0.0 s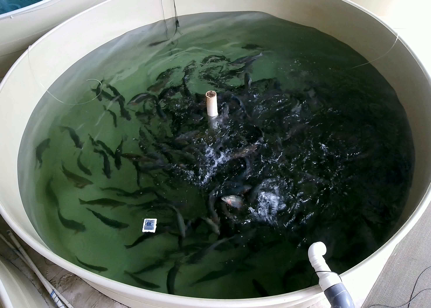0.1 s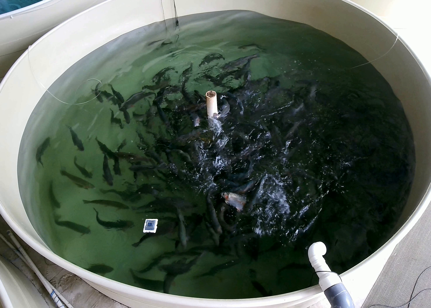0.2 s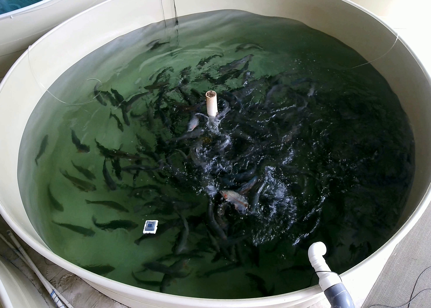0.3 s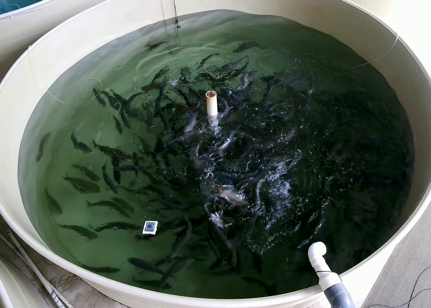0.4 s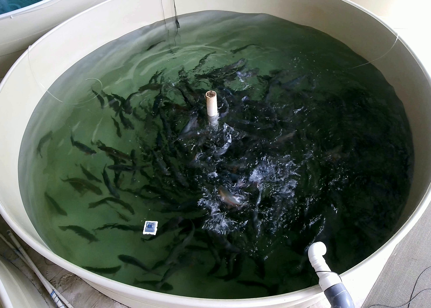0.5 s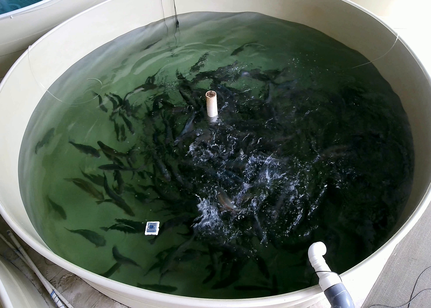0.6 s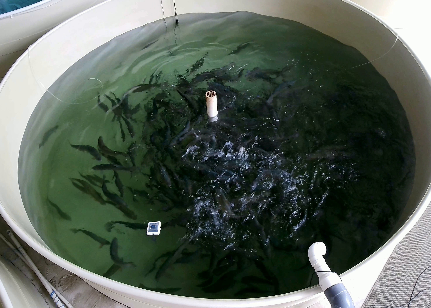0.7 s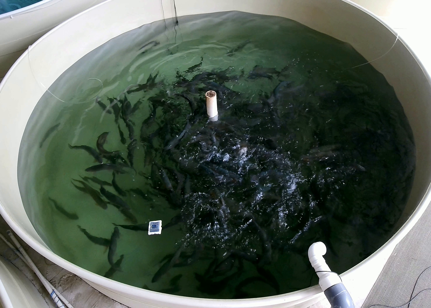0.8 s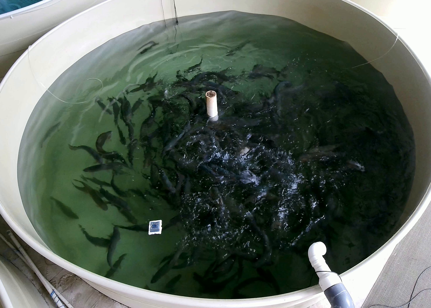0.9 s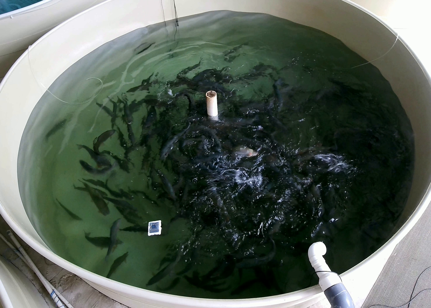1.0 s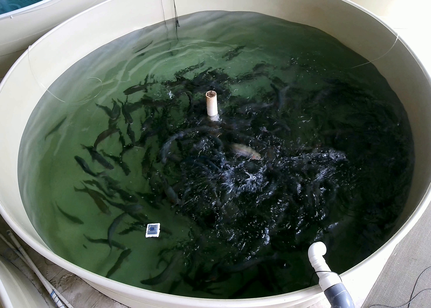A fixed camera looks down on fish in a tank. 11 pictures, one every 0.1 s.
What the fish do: Strong feeding.
